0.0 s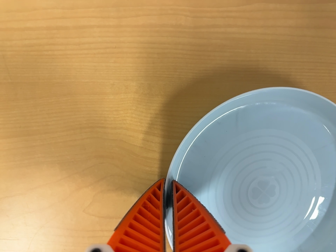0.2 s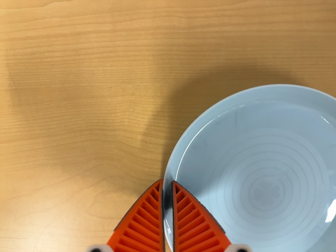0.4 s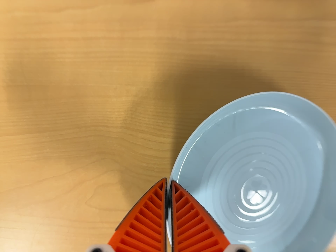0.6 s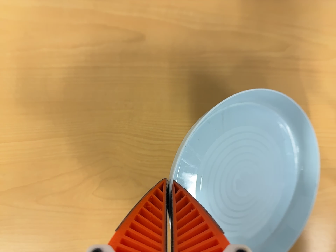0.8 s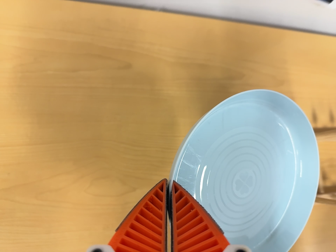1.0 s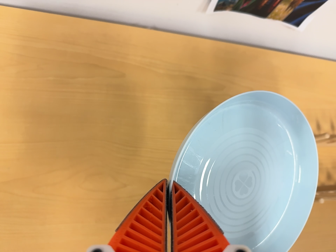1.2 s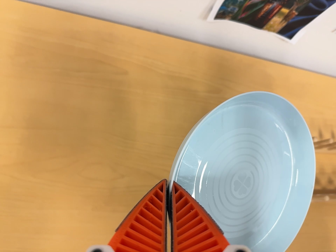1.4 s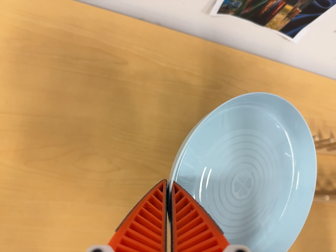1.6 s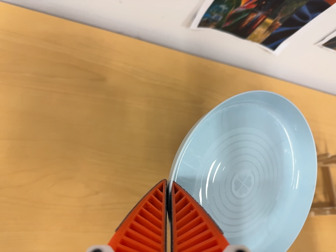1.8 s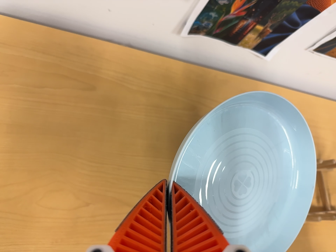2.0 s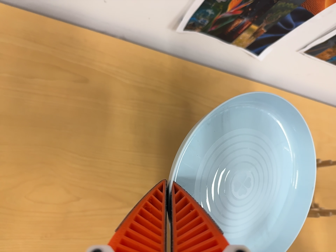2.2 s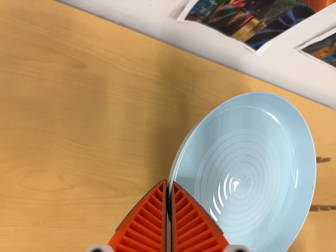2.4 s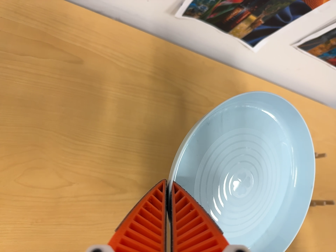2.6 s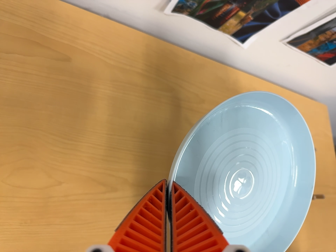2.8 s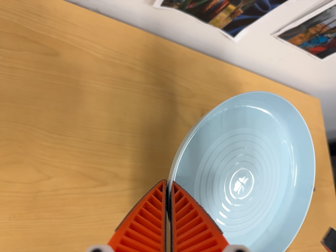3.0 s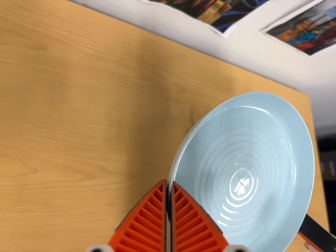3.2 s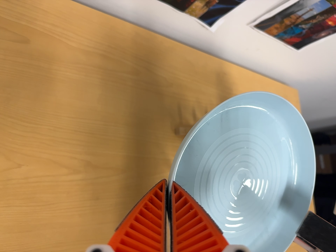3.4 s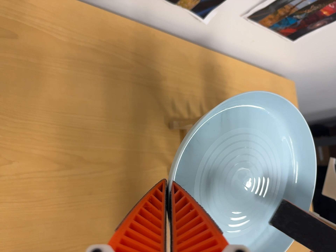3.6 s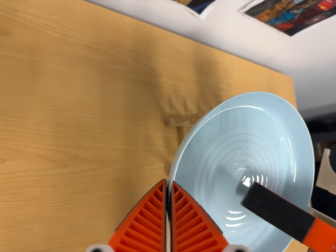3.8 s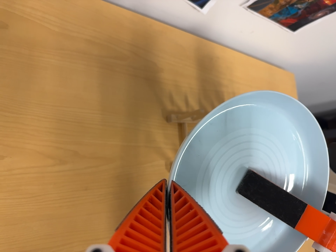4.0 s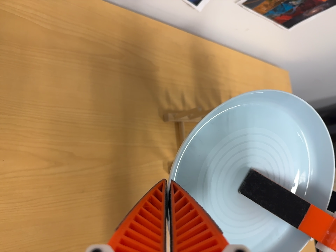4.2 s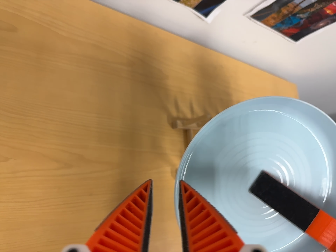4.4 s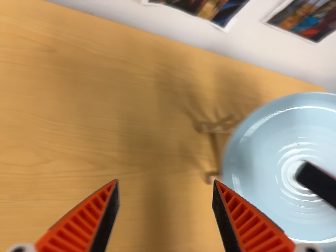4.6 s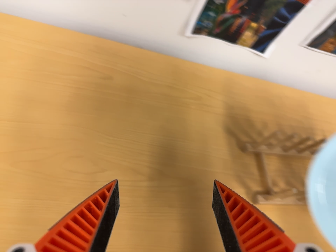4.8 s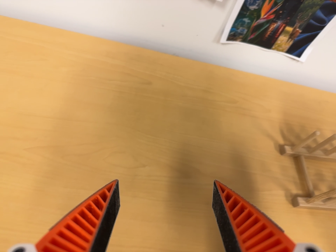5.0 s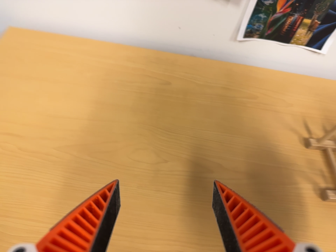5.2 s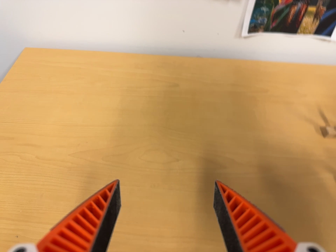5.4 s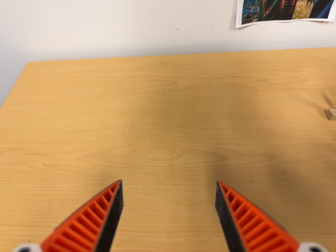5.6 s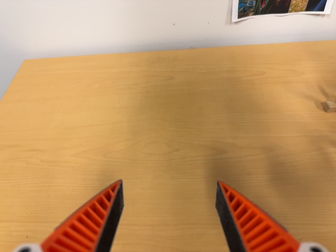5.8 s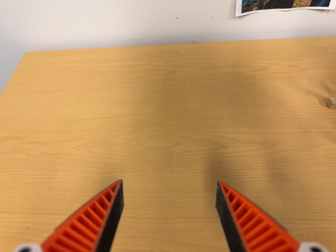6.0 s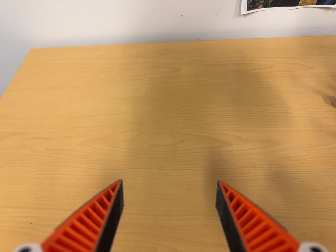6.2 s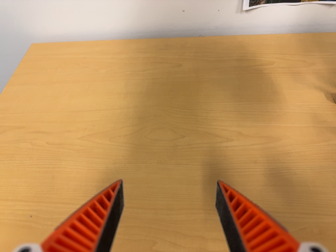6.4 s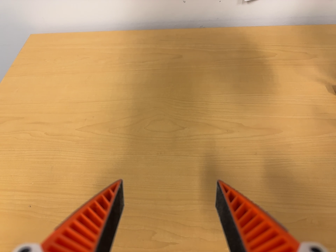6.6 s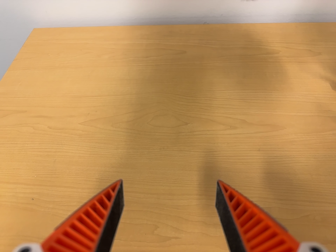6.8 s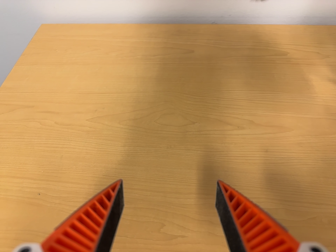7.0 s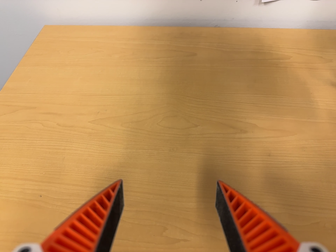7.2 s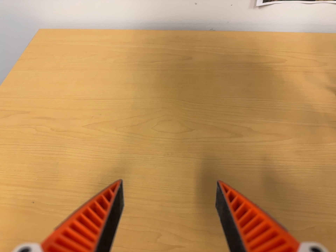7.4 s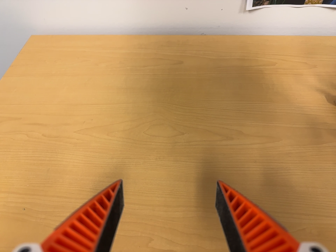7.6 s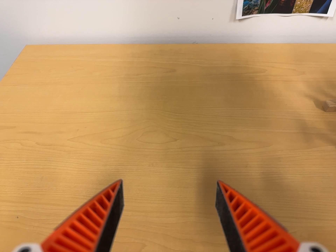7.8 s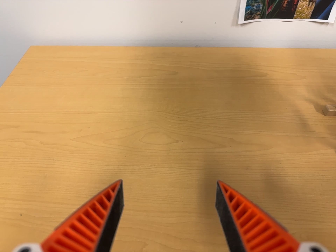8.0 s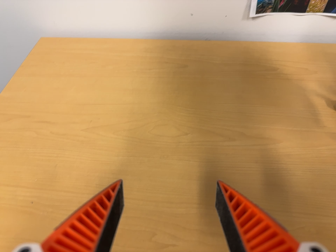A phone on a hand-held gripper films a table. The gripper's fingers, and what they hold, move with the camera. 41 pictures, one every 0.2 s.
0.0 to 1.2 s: The scene slides to the left, as the camera pans about 10 degrees to its right. It travels backward and toward the bottom of its view, about 26 cm, so what stands in front gets smaller. Its aim tips toward the top of its view by about 25 degrees.
1.2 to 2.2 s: The camera pans to its right by about 10 degrees.
2.2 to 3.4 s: The camera travels to its right, about 5 cm, so close, fixed things drift to the left.
3.4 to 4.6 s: The camera swings to its left by about 15 degrees, and the scene slides to the right. It travels toward the bottom of its view, about 10 cm. Its aim tips toward the top of its view by about 15 degrees.
4.6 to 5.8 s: The camera swings to its left by about 20 degrees, and the scene slides to the right. It travels toward the bottom of its view, about 12 cm. Its aim tips toward the top of its view by about 10 degrees. It rolls about its line of sight by about 10 degrees, and the scene rotates counterclockwise.
5.8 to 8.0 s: The camera shifts only a little, or ends up much as it began.
The film runs forward here.
